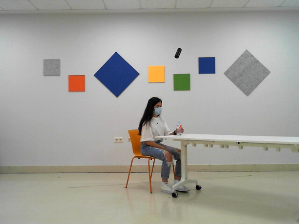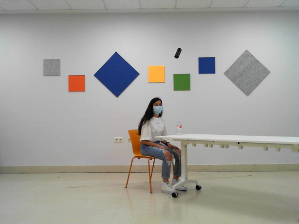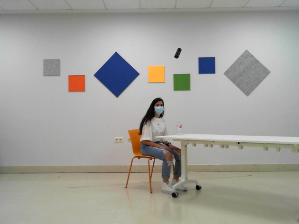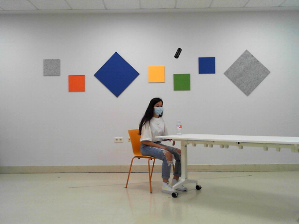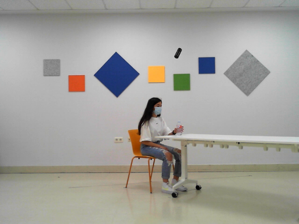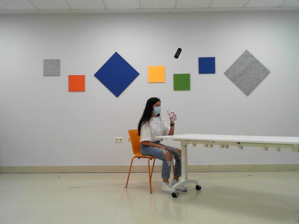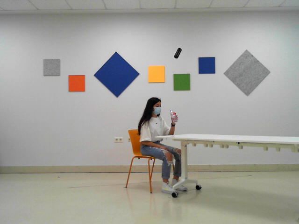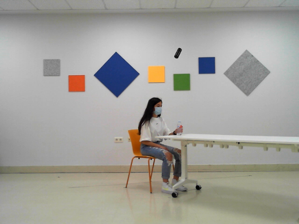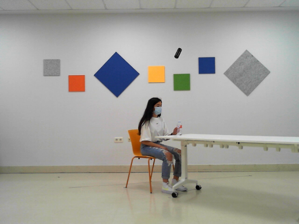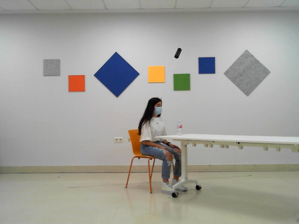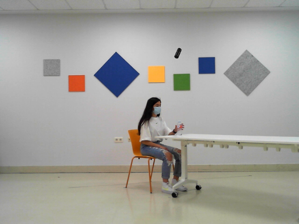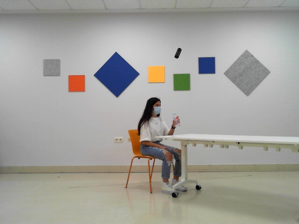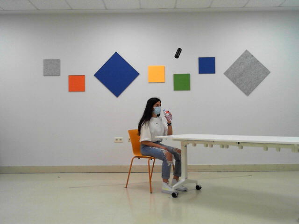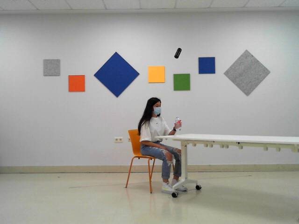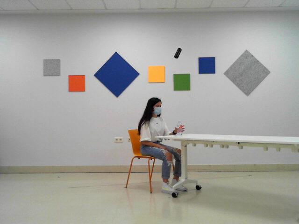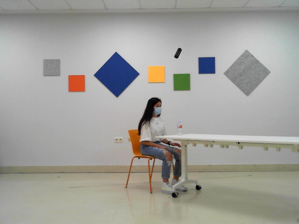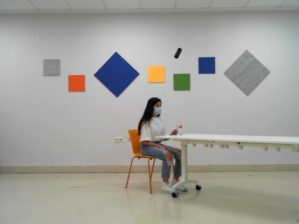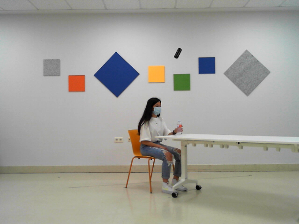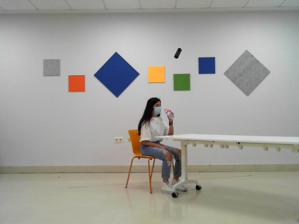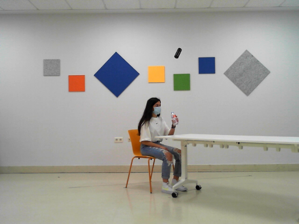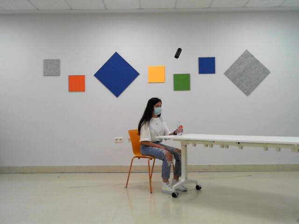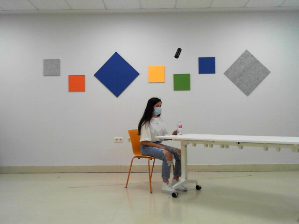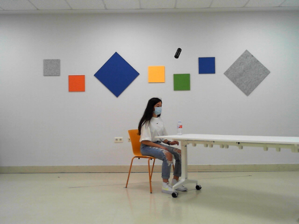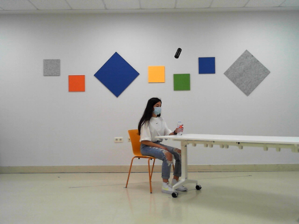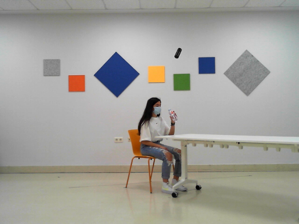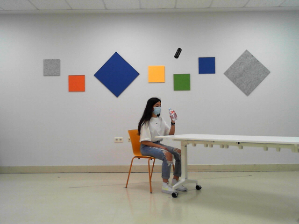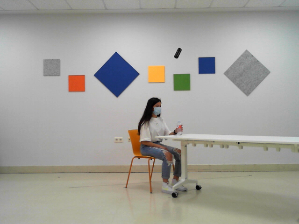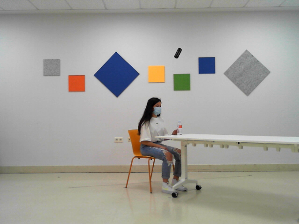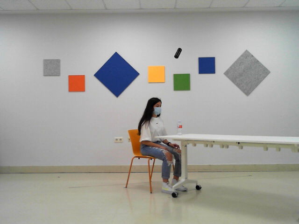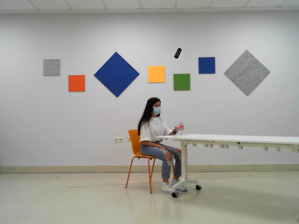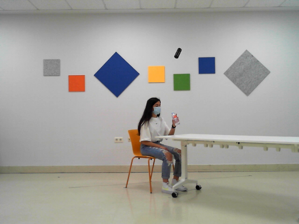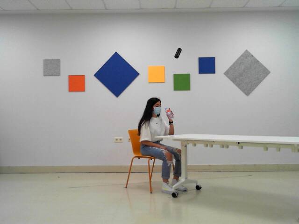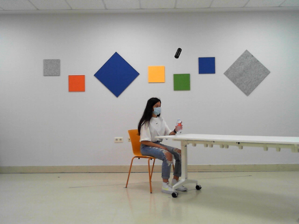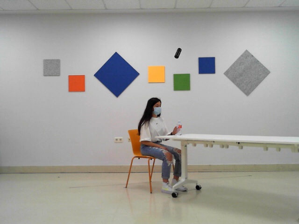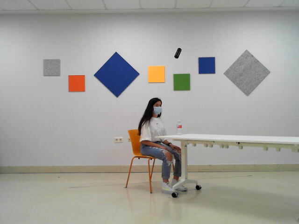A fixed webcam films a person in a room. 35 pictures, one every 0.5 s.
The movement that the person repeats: Drink from a bottle, left hand.
